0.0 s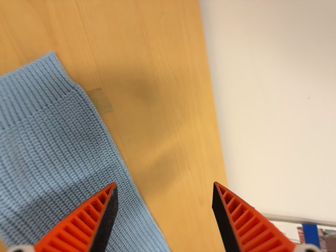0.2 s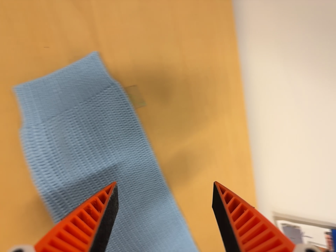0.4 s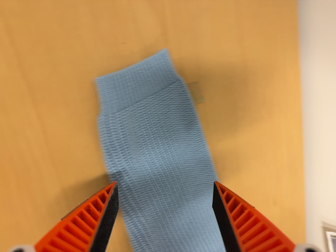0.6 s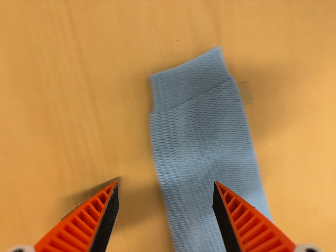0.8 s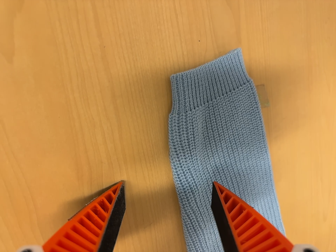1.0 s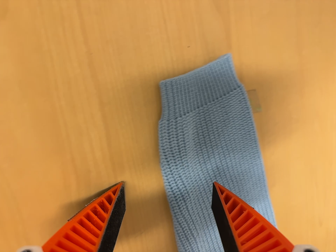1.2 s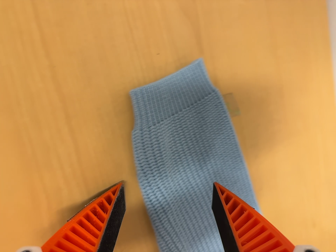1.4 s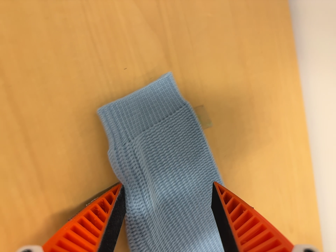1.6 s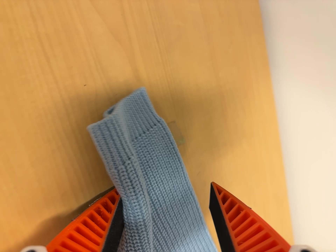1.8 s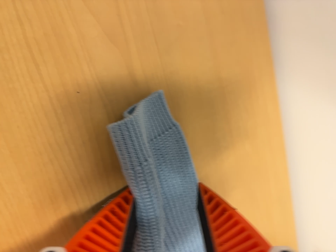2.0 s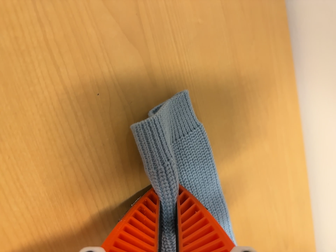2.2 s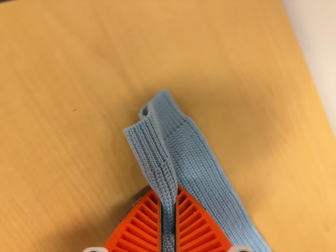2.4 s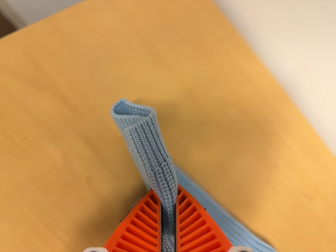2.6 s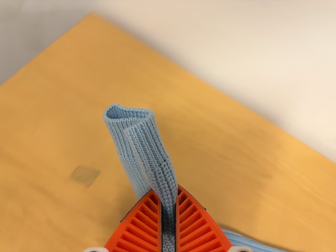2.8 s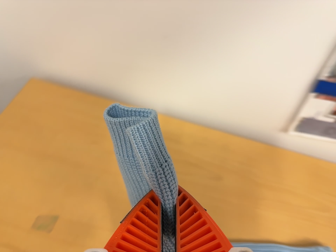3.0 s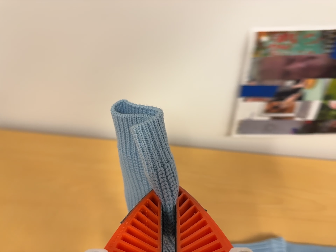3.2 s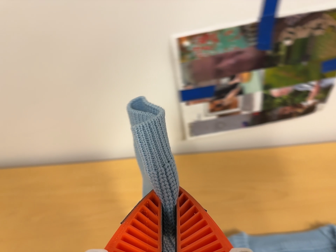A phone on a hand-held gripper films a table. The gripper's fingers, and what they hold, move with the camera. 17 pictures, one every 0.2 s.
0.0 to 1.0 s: The camera pans to its left by about 20 degrees. It travels to its left, about 6 cm, so close, fixed things drift to the right. It rolls about its line of sight by about 10 degrees, and the scene rotates clockwise.
1.0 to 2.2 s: The camera travels to its right and forward, about 9 cm, so close, fixed things drift to the left. It rolls about its line of sight by about 20 degrees, and the scene rotates counterclockwise.
2.2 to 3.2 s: The camera travels to its right, about 40 cm, so close, fixed things drift to the left. Its aim tips toward the top of its view by about 20 degrees, and the scene shifts downward. It rolls about its line of sight by about 65 degrees, and the scene rotates counterclockwise.
The film runs forward here.
